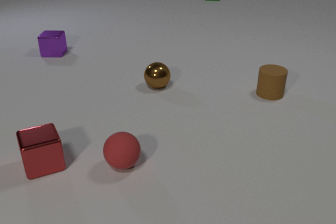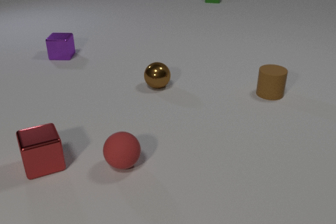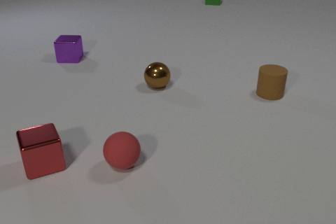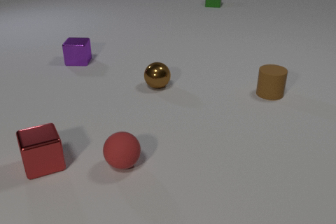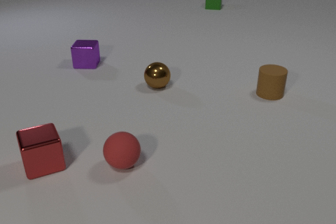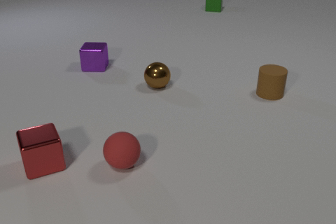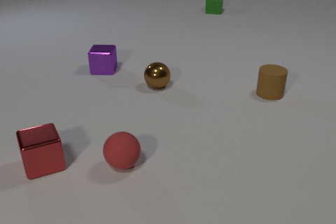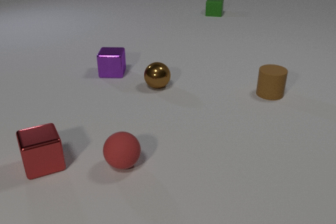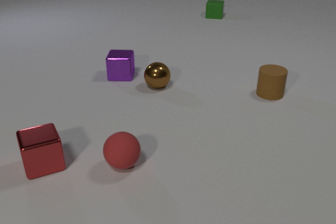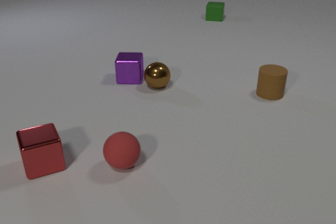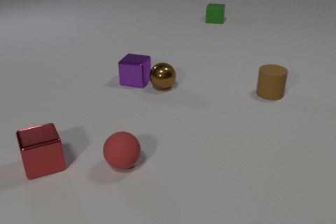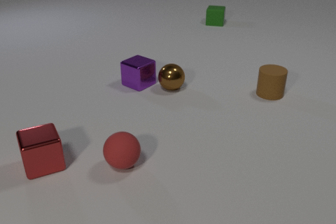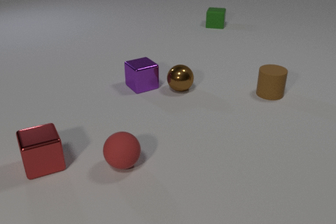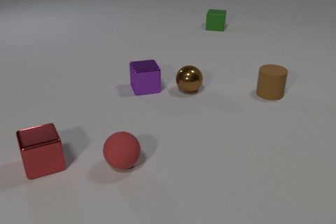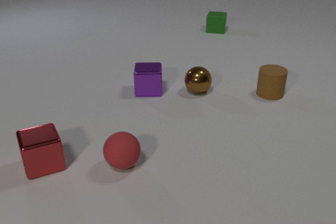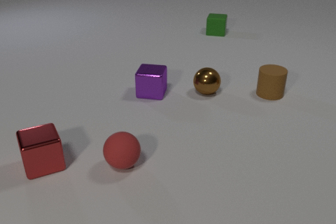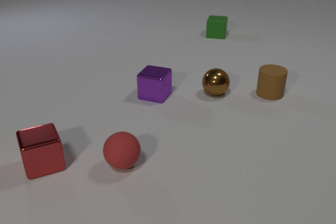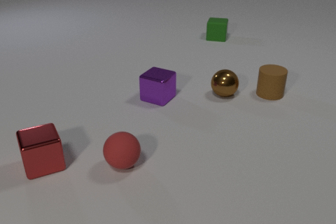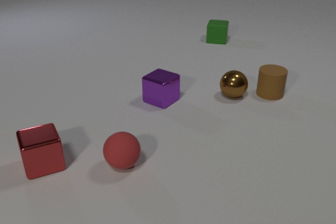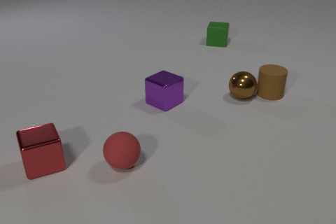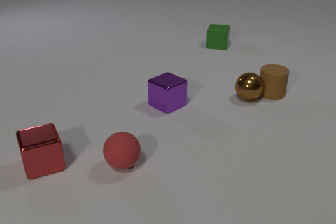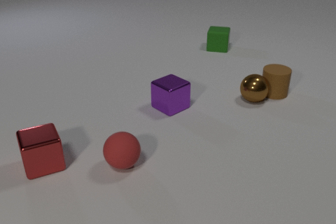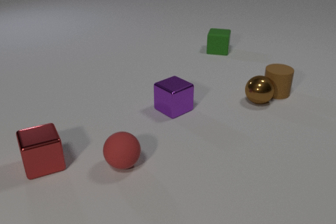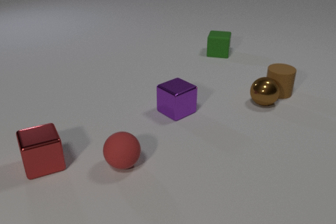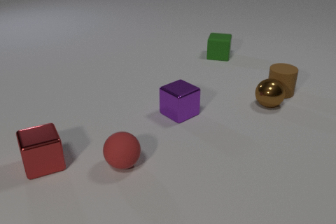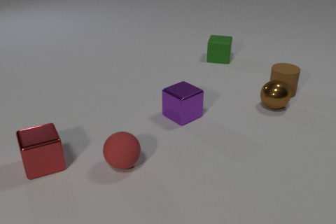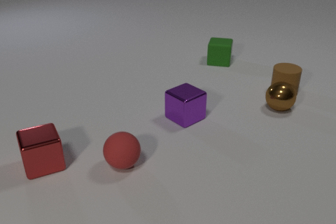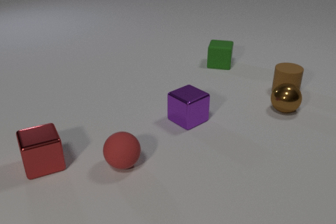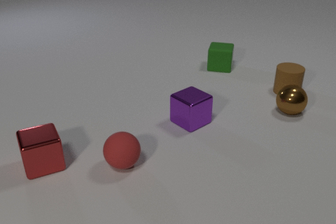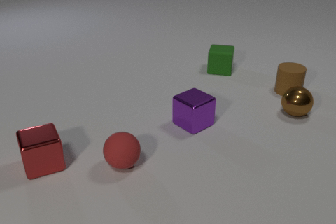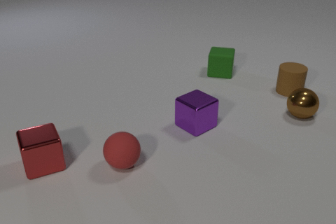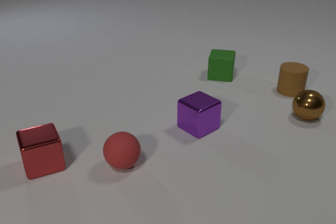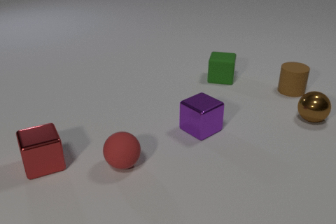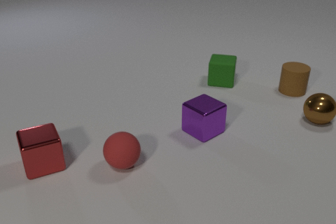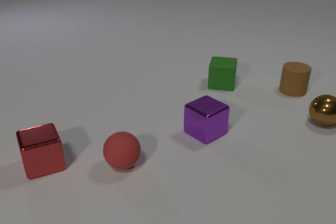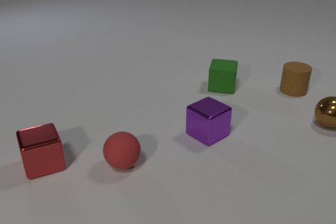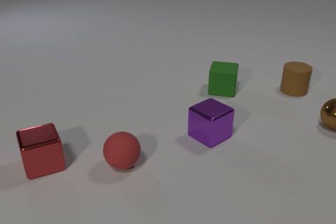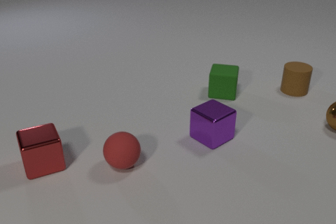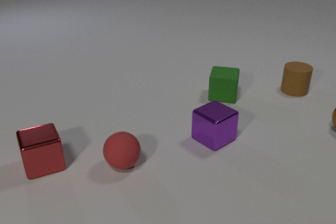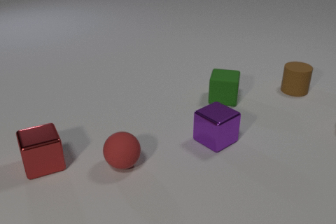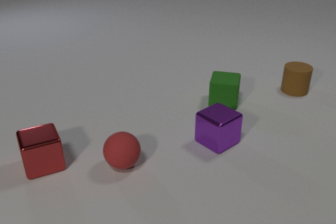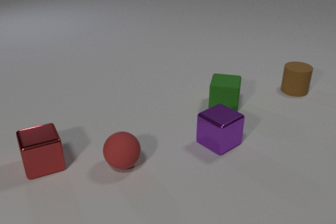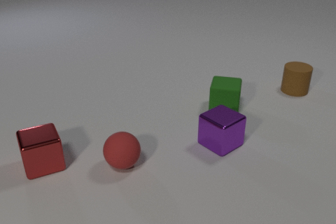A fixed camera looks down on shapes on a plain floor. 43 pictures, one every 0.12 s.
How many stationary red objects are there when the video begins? 2.
What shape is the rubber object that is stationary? sphere.
How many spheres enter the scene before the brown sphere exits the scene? 0.
0.00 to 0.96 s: The purple metal cube slides toward the camera and to the right. The green rubber cube slides toward the camera.
0.96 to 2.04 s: The purple metal cube slides toward the camera and to the right, spins clockwise seen from above by about 120 degrees, its near face sliding to the left. The brown metal sphere rolls to the right. The green rubber cube slides toward the camera. The purple metal cube and the brown metal sphere collide.
2.04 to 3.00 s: The purple metal cube slides toward the camera and to the right, spins clockwise seen from above by about 15 degrees, its near face sliding to the left. The brown metal sphere rolls to the right. The green rubber cube slides toward the camera. The brown rubber cylinder slides to the right and away from the camera. The brown metal sphere and the brown rubber cylinder collide.
3.00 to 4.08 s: The purple metal cube slides toward the camera and to the right. The brown metal sphere rolls to the right. The green rubber cube slides toward the camera. The brown rubber cylinder slides to the right and away from the camera.
4.08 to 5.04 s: The purple metal cube slides toward the camera and to the right. The brown metal sphere rolls to the right, leaves at the right edge. The green rubber cube slides toward the camera.
